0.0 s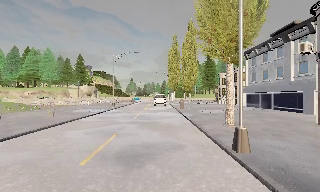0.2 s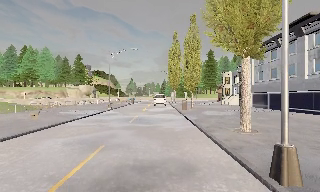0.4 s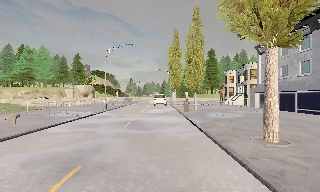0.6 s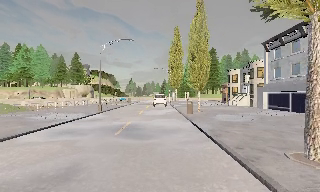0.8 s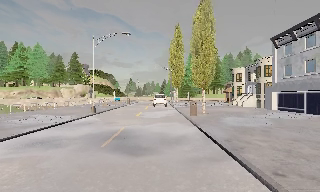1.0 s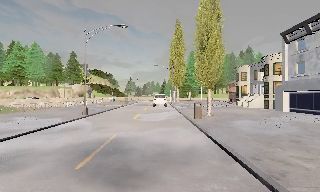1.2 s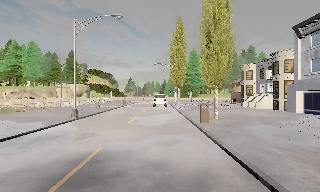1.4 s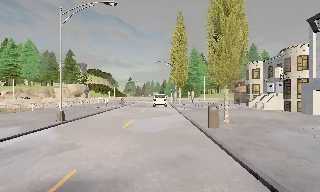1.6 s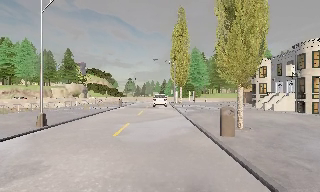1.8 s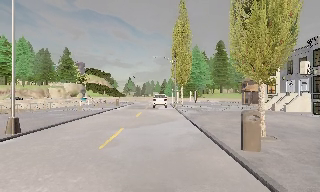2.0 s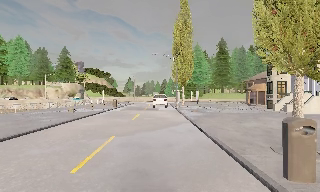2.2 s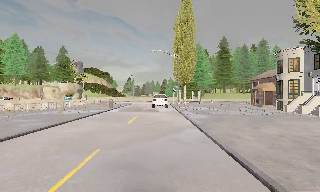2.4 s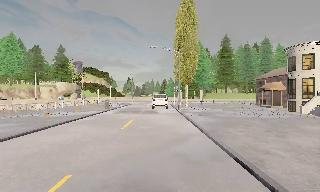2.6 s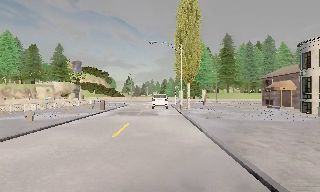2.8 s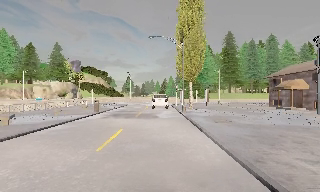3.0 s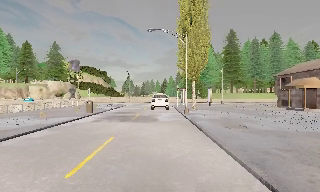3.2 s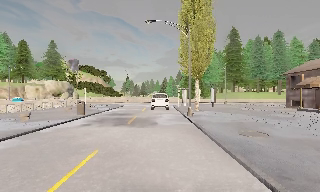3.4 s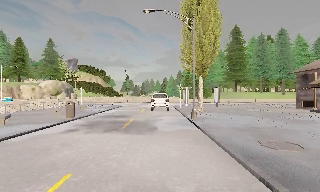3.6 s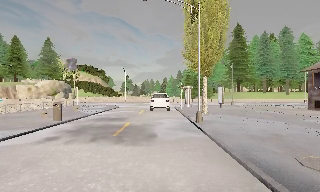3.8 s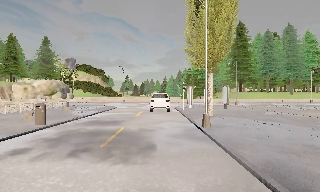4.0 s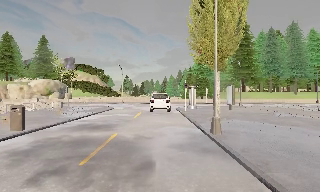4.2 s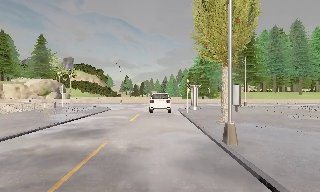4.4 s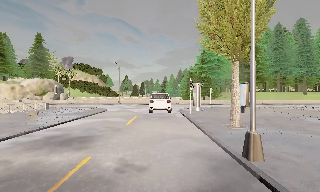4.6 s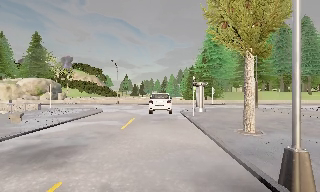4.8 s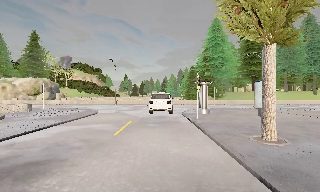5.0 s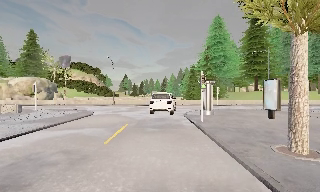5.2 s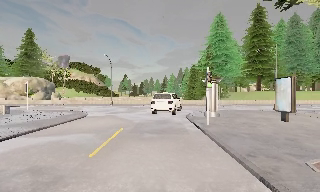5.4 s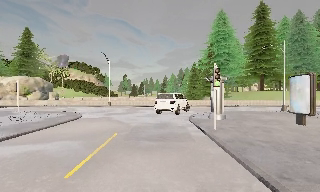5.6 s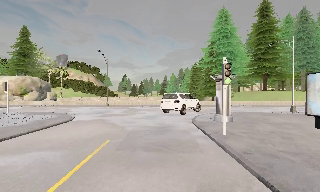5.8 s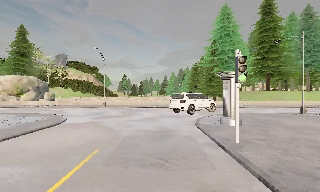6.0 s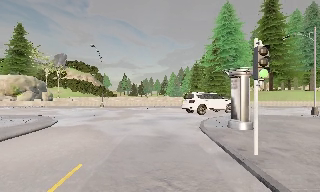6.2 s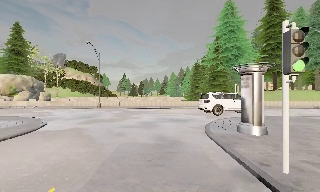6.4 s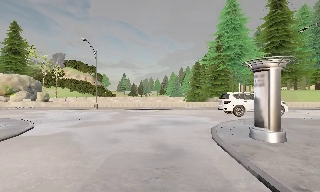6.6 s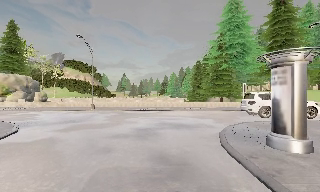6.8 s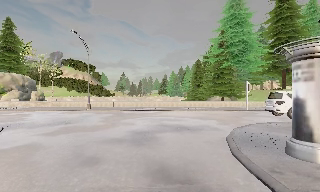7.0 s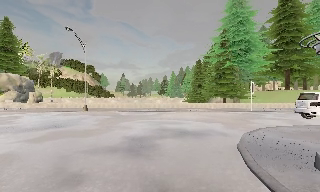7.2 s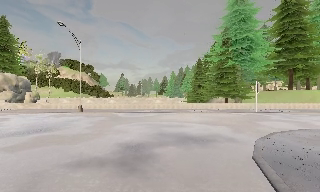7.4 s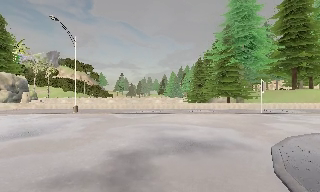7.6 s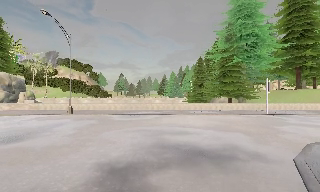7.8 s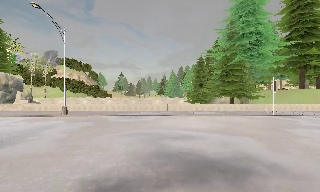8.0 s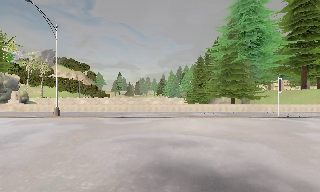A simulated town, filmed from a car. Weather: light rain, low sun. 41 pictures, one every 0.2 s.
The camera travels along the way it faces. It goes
forward.
0.0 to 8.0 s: The camera travels forward, about 55 m, so what stands in front looms larger. It loses speed.
The film runs forward here.
